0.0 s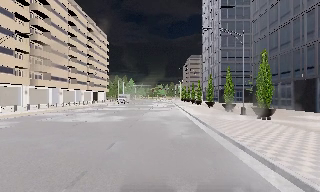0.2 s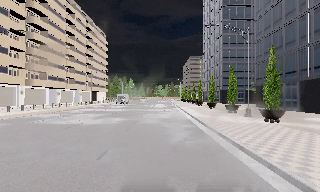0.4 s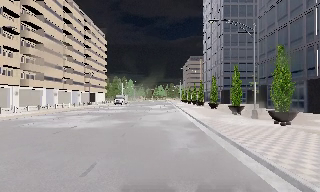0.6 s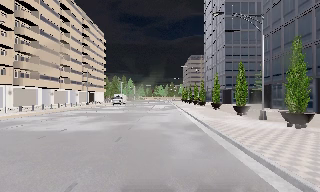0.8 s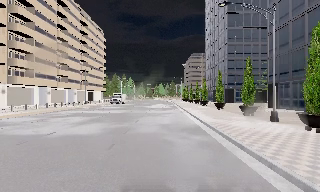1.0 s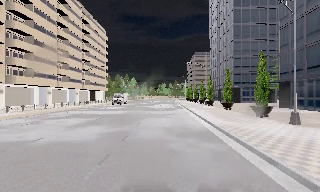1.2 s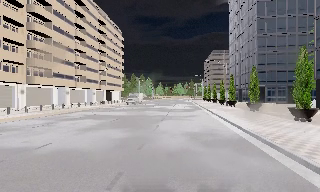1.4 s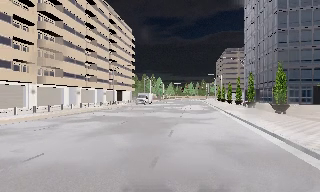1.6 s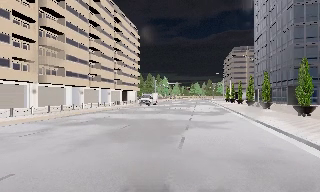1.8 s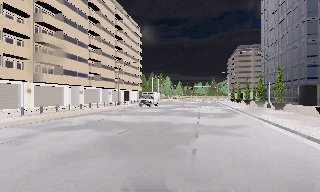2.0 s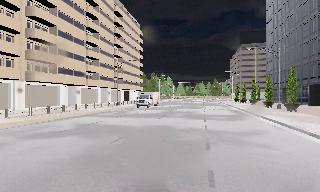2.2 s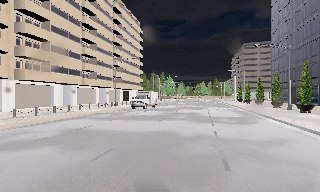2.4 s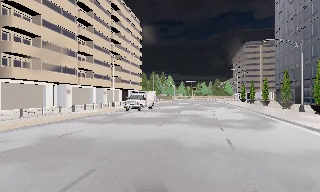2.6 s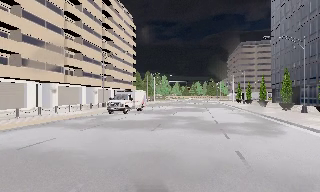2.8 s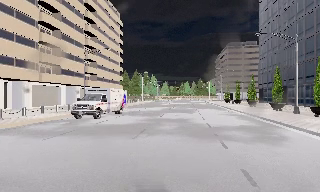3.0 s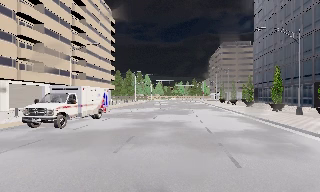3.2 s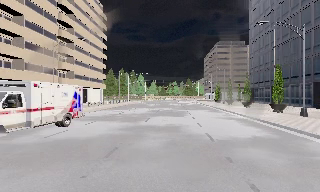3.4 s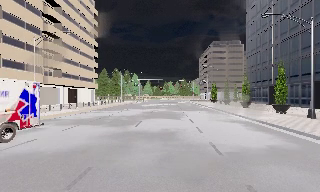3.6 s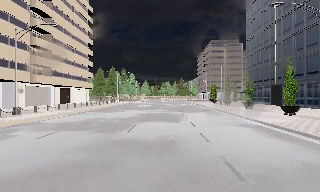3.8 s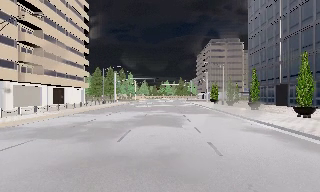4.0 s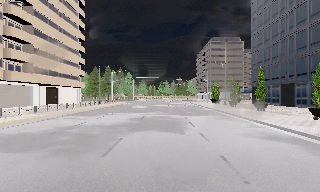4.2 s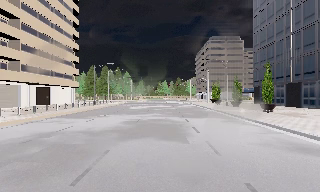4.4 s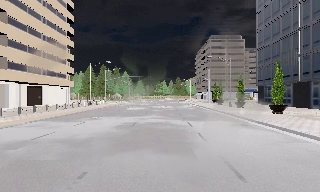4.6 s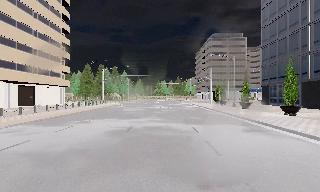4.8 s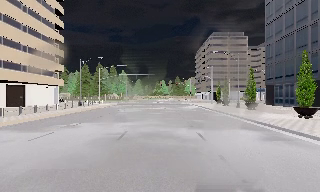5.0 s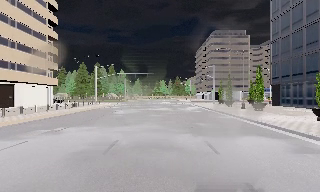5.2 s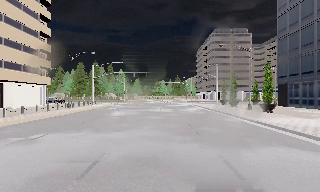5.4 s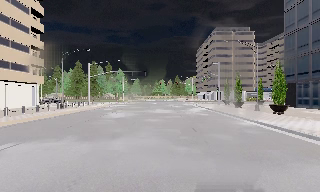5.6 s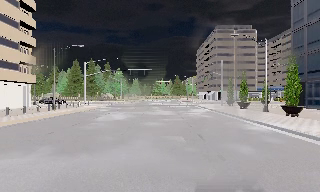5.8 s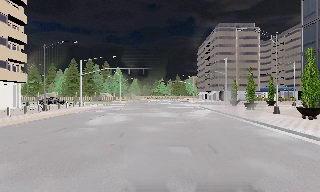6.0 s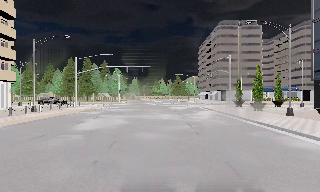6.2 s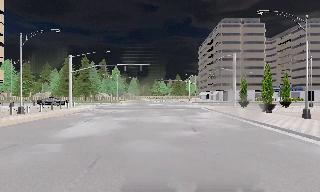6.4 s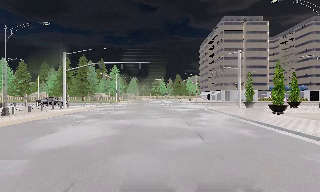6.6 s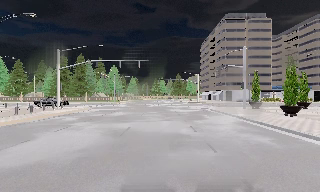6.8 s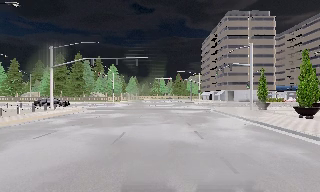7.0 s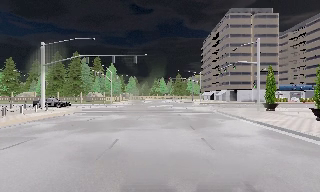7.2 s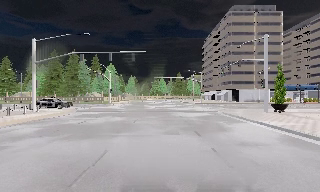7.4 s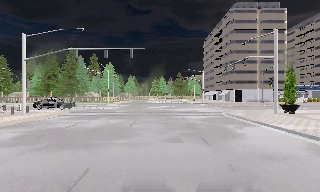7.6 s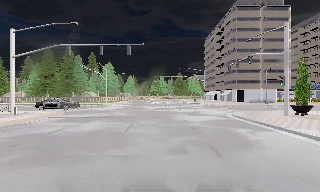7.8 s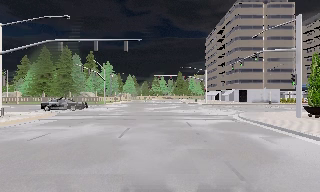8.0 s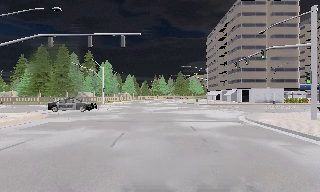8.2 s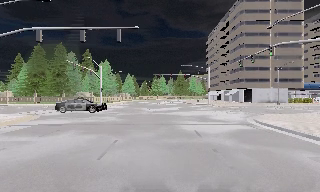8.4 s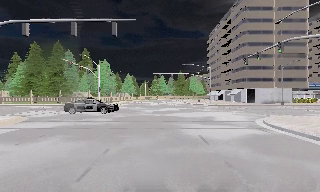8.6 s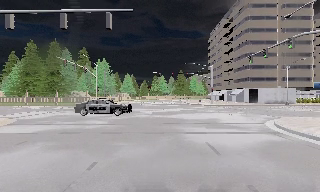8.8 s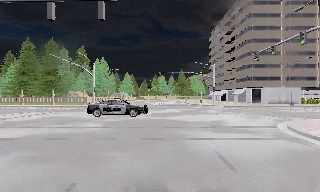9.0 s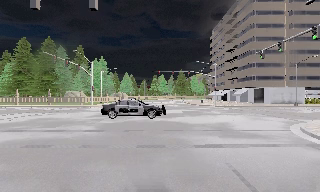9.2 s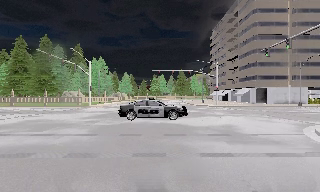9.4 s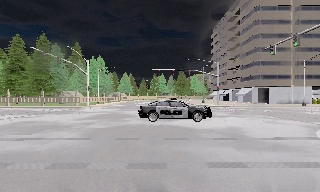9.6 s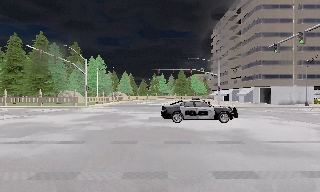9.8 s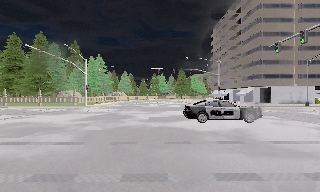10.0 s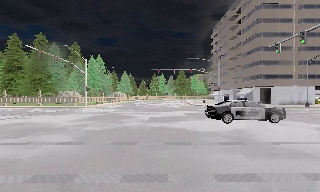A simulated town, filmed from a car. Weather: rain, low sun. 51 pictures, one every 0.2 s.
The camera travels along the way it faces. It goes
forward.
0.0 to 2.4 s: The camera swings to its left by about 15 degrees, and the scene slides to the right. It travels forward, about 15 m, so what stands in front looms larger.
2.4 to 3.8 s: The camera swings to its right by about 15 degrees, and the scene slides to the left. It travels forward, about 11 m, so what stands in front looms larger.
3.8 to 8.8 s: The camera travels forward, about 35 m, so what stands in front looms larger.
8.8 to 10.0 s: The camera travels forward, about 3 m, so what stands in front looms larger. It loses speed.
The film runs forward here.
